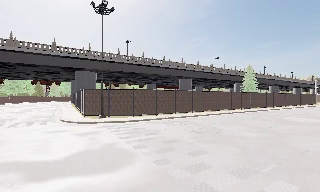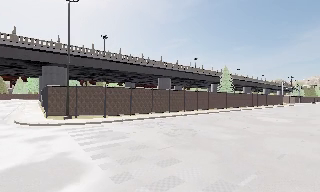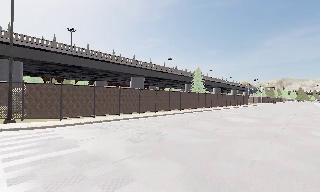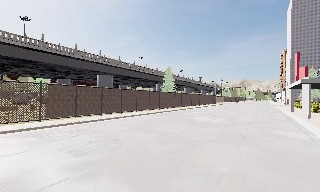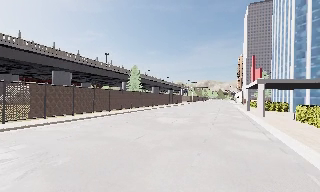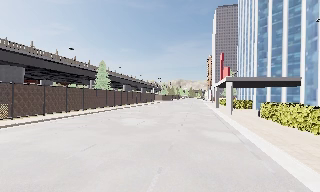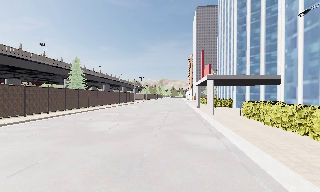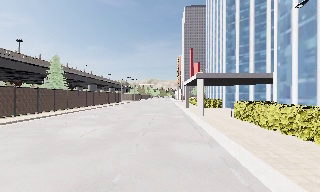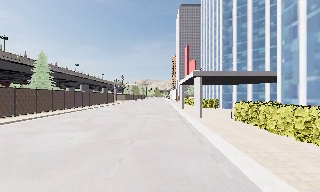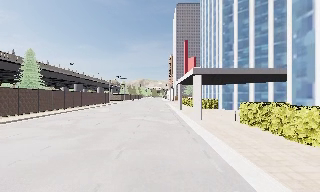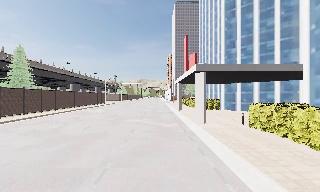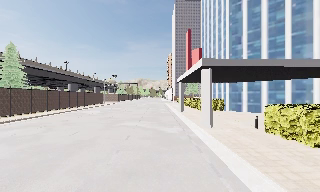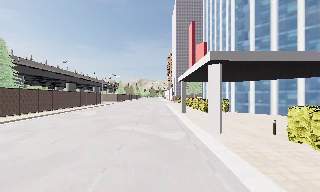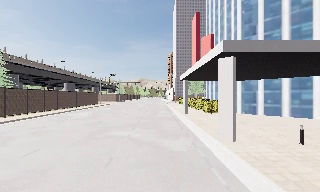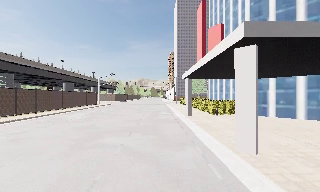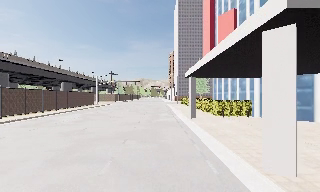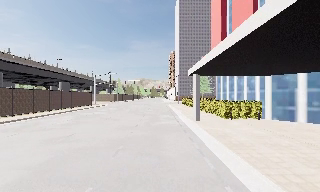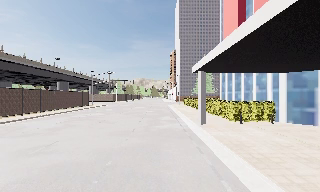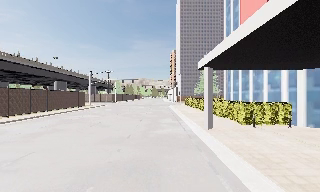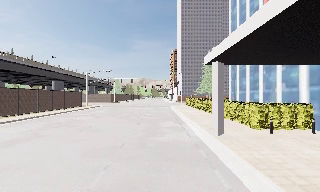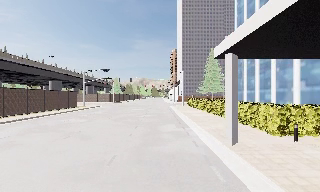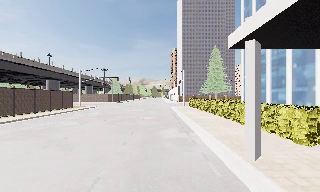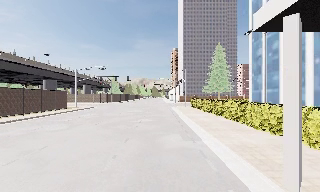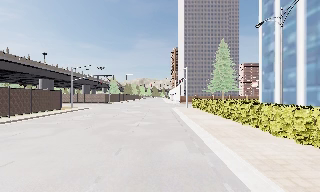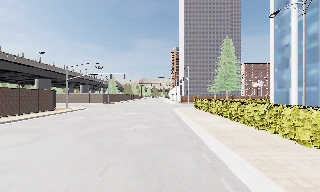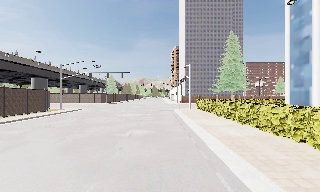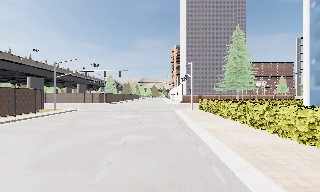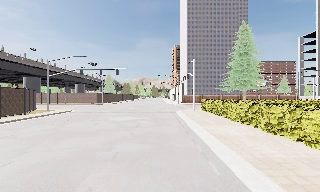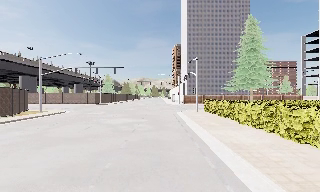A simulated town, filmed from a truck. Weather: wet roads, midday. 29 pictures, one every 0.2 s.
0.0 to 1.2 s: The scene slides to the left, as the camera pans about 50 degrees to its right. It travels forward and to its right, about 10 m.
1.2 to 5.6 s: The camera travels forward, about 35 m, so what stands in front looms larger.
The film runs forward here.
